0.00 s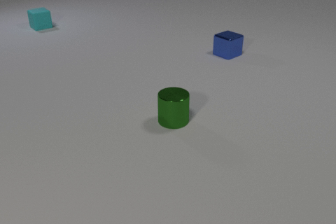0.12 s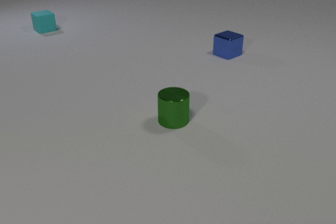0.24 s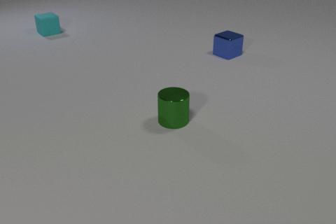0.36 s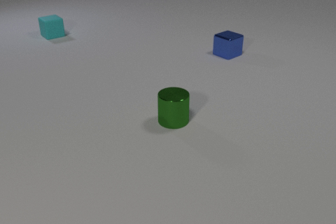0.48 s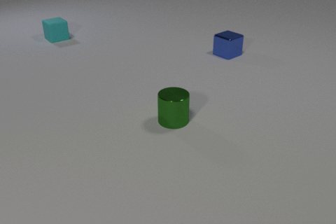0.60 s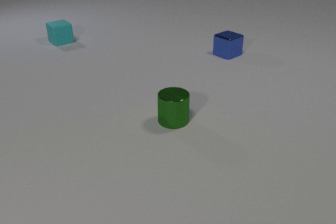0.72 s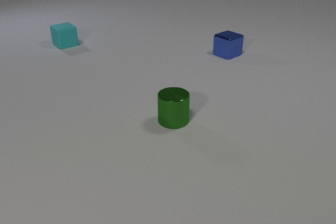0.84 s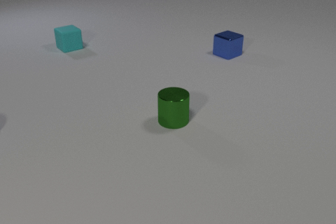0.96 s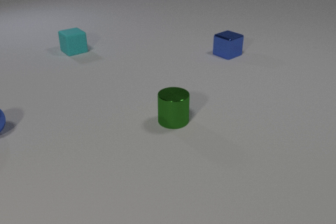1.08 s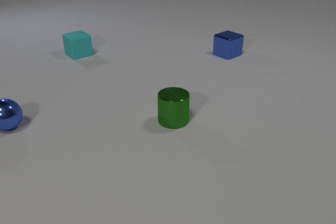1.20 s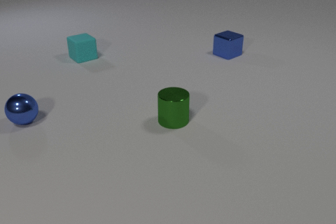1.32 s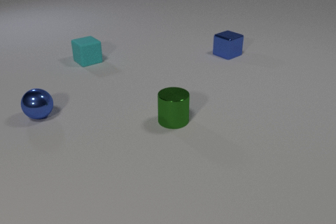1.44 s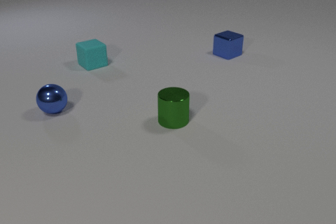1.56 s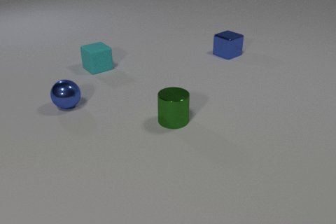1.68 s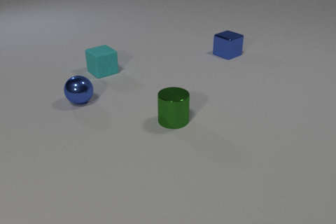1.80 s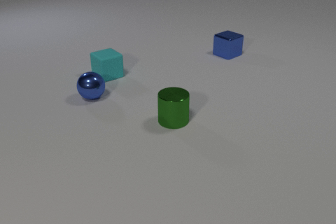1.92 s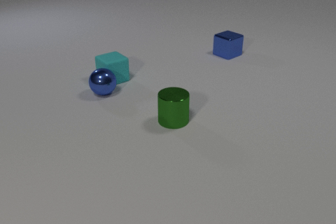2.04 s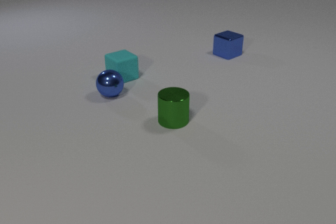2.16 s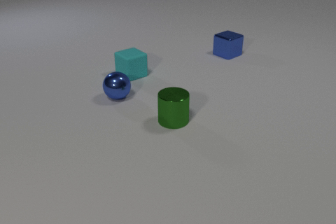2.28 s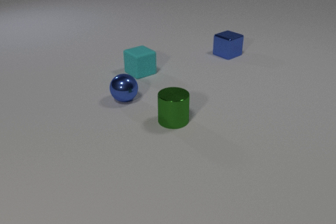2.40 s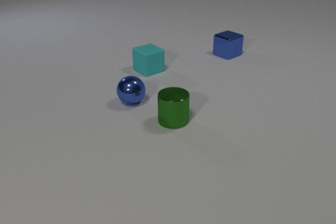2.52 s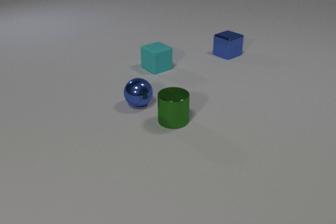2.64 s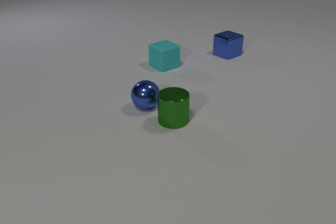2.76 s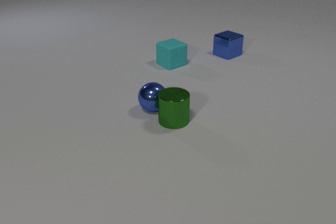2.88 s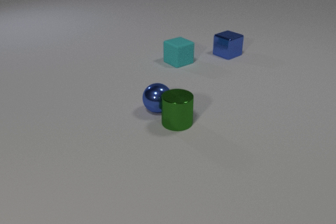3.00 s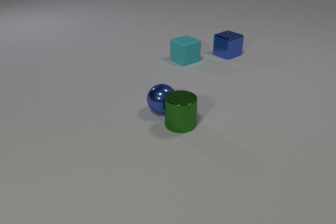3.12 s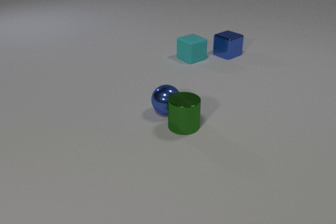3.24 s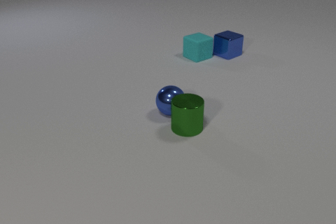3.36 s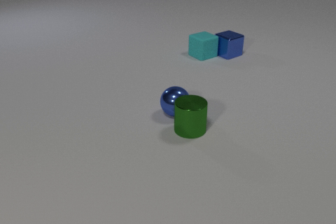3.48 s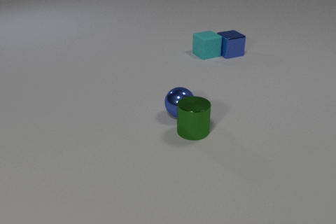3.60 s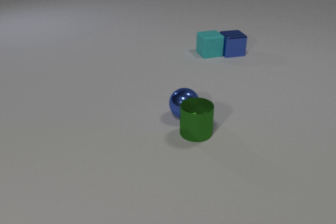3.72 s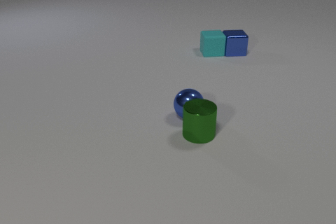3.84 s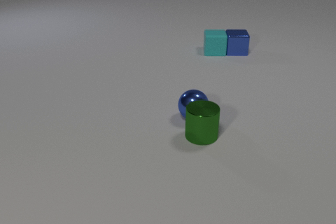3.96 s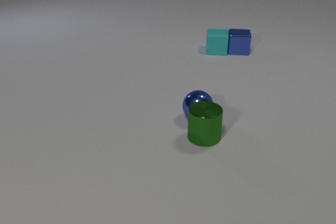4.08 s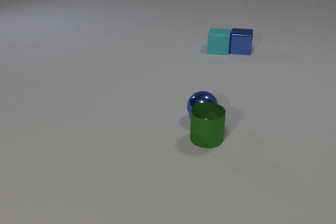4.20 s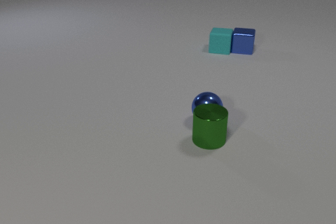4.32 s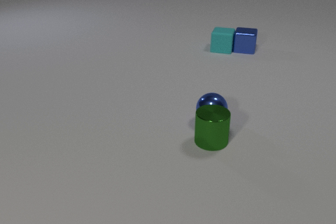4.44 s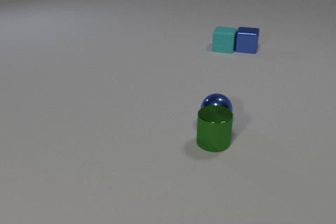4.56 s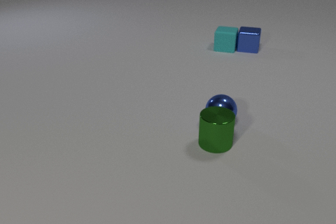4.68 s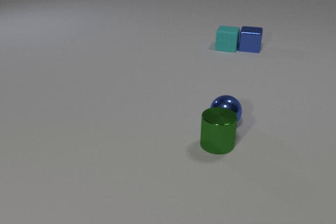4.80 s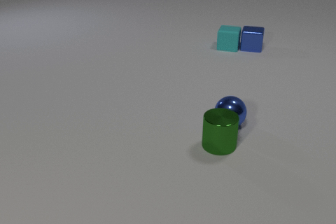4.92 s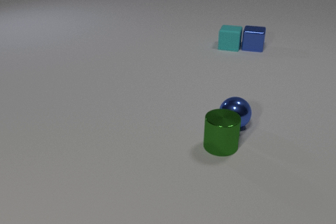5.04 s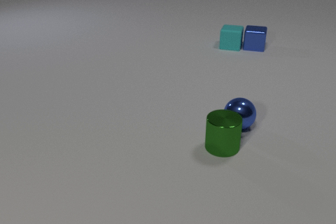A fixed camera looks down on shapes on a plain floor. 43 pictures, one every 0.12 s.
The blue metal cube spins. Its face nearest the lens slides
to the left.
The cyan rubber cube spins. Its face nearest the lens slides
to the left.
0.00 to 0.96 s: The cyan rubber cube slides toward the camera.
0.96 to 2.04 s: The blue metal sphere rolls to the right. The cyan rubber cube slides toward the camera and to the right. The blue metal sphere and the cyan rubber cube collide.
2.04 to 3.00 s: The blue metal sphere rolls to the right and toward the camera. The cyan rubber cube slides to the right and away from the camera. The green metal cylinder slides to the right and toward the camera. The blue metal sphere and the green metal cylinder collide.
3.00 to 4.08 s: The blue metal sphere rolls to the right. The cyan rubber cube slides to the right and away from the camera, spins clockwise seen from above by about 45 degrees, its near face sliding to the left. The green metal cylinder slides to the right and toward the camera. The blue metal cube slides to the right and away from the camera, spins clockwise seen from above by about 45 degrees, its near face sliding to the left. The cyan rubber cube and the blue metal cube collide.
4.08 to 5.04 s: The blue metal sphere rolls to the right. The cyan rubber cube slides away from the camera and to the right. The green metal cylinder slides to the right and toward the camera. The blue metal cube slides to the right and away from the camera.
How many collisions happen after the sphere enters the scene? 3.
How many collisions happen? 3.
Are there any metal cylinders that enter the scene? no.
